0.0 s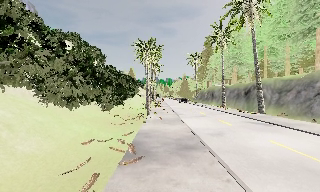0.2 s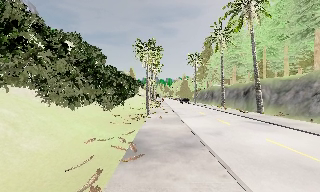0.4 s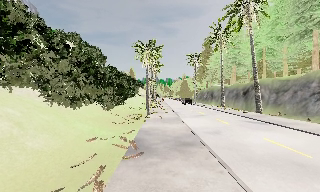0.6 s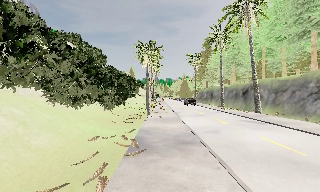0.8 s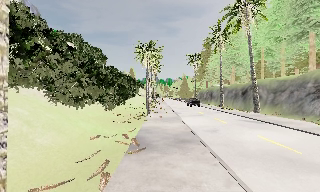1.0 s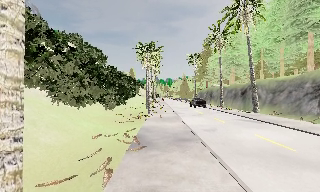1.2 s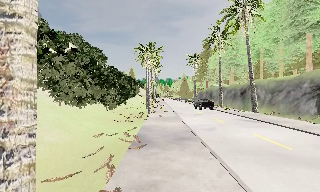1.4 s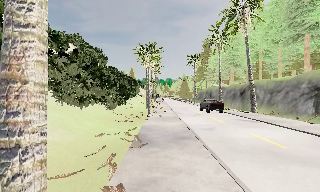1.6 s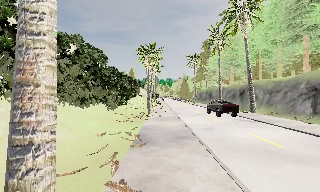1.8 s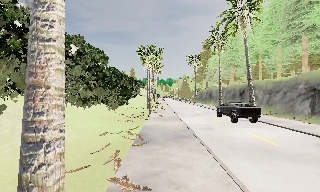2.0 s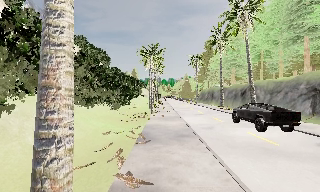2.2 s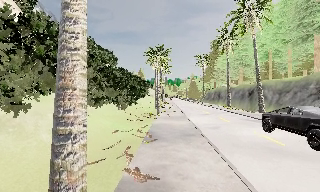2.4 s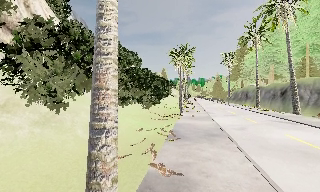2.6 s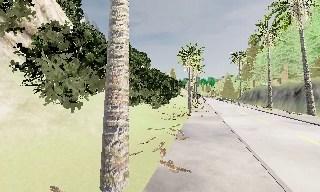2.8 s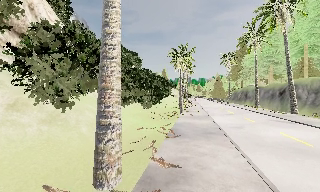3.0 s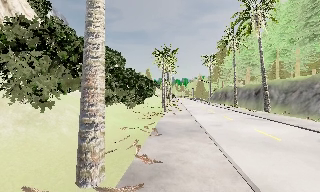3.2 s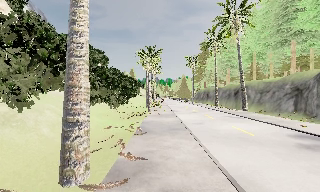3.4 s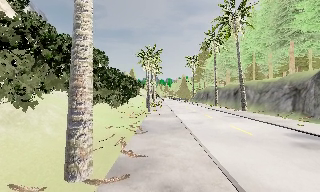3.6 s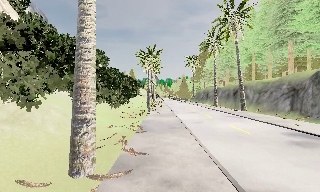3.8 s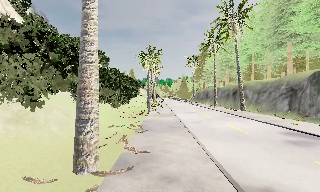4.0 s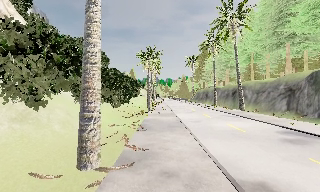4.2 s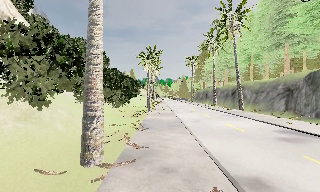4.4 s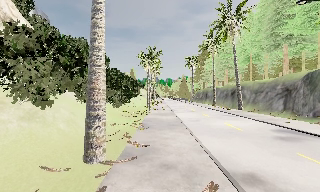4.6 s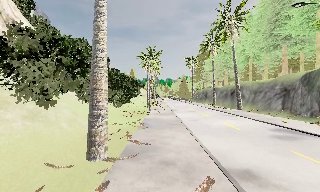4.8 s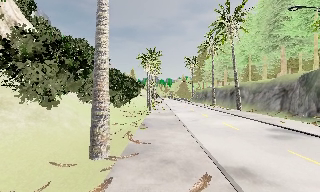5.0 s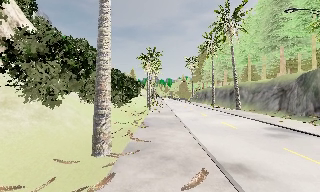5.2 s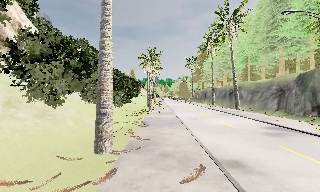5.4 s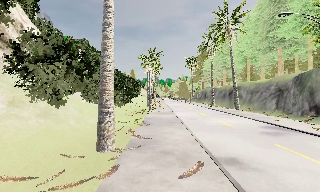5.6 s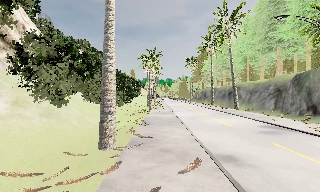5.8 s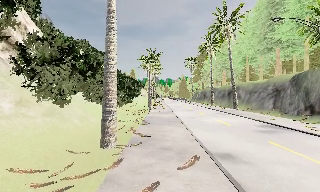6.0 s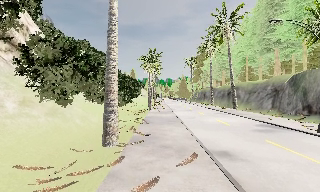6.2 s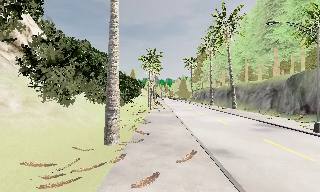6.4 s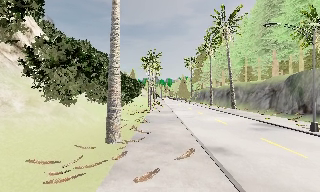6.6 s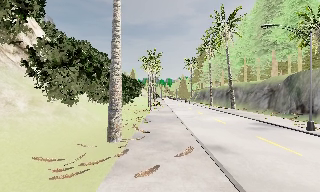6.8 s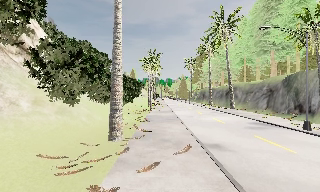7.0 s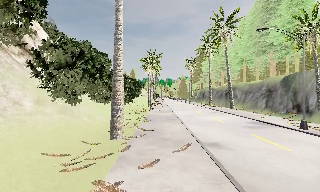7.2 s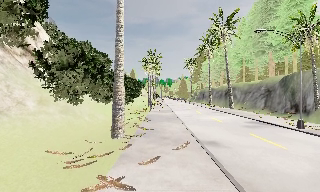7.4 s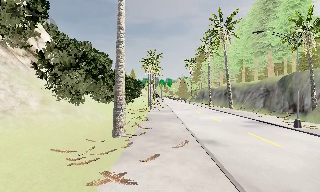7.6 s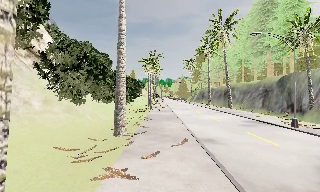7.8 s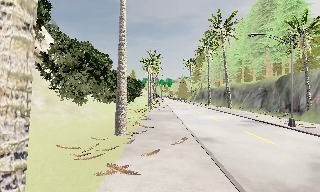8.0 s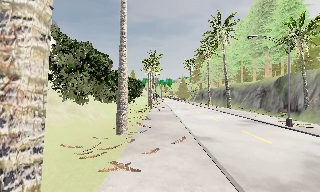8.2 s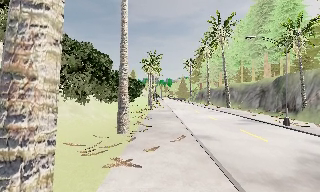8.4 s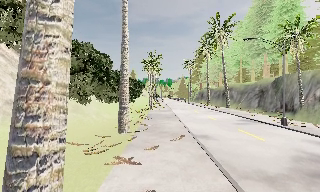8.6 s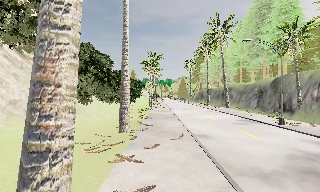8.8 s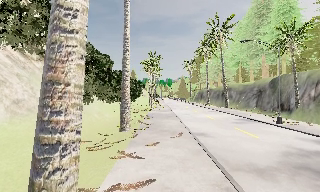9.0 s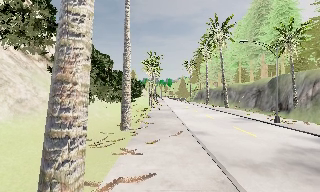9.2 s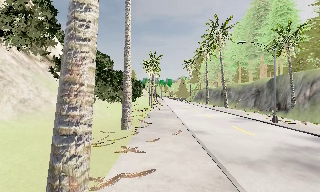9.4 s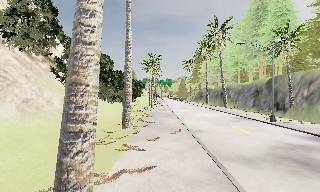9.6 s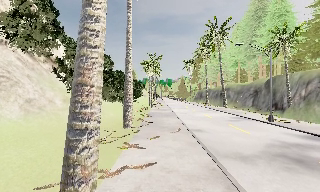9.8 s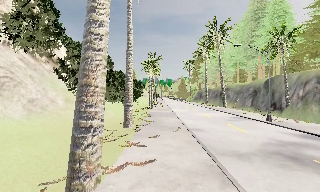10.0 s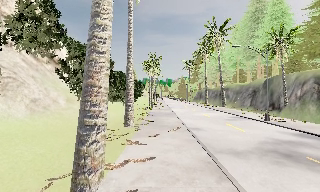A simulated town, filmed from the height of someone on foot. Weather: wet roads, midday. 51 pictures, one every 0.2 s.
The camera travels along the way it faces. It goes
backward.
0.0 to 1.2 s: The camera travels backward, about 1.5 m, so what stands in front gets smaller.
1.2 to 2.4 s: The camera swings to its left by about 10 degrees, and the scene slides to the right. It travels backward, about 1.5 m, so what stands in front gets smaller.
2.4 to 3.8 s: The scene slides to the left, as the camera pans about 10 degrees to its right. It travels backward, about 2 m, so what stands in front gets smaller.
3.8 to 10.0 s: The camera travels backward, about 9 m, so what stands in front gets smaller.
The film runs backward here.
